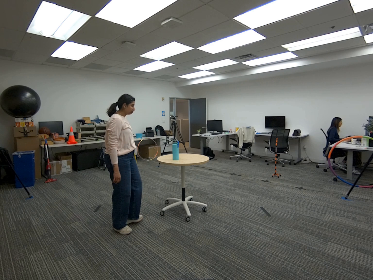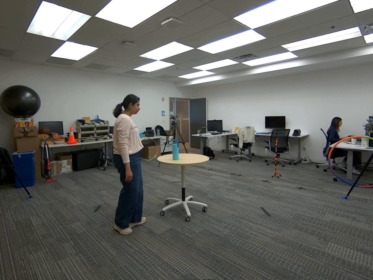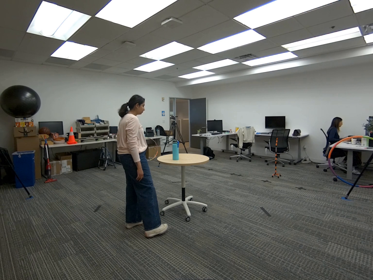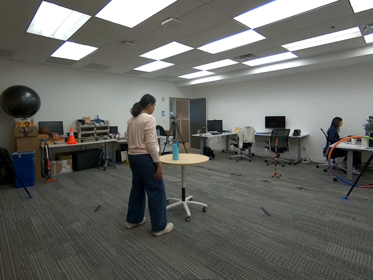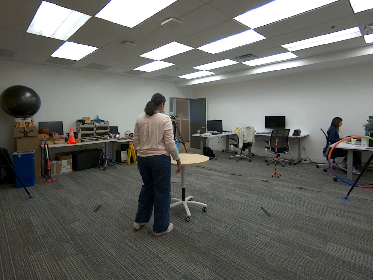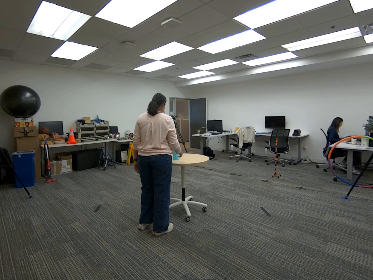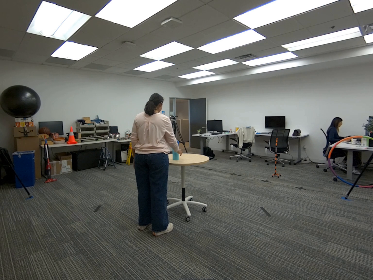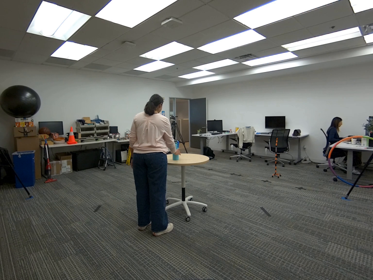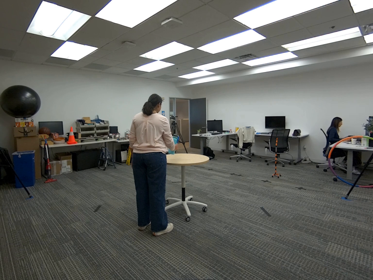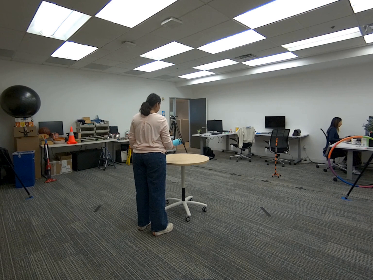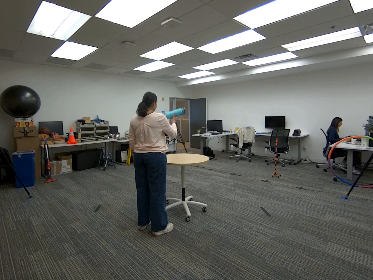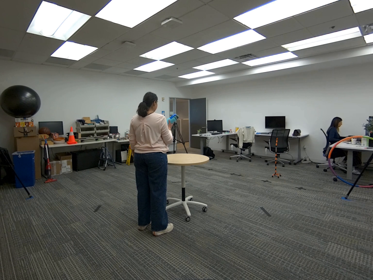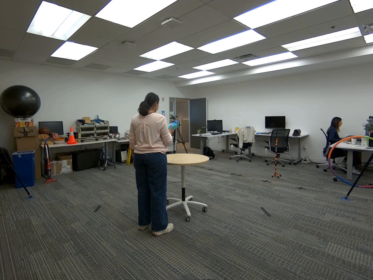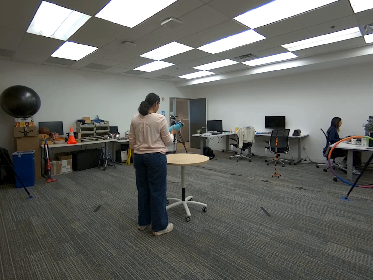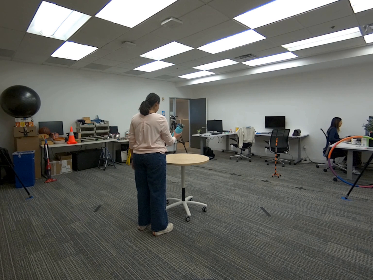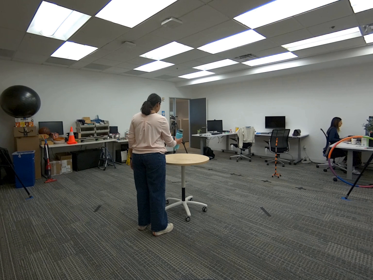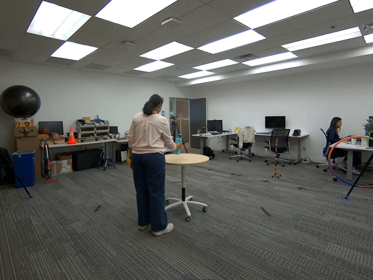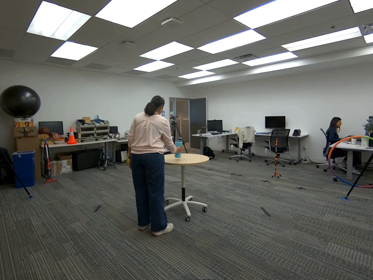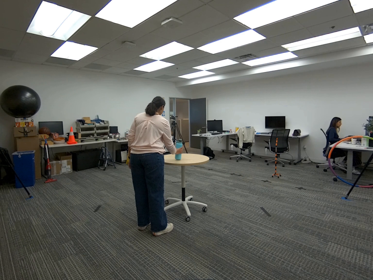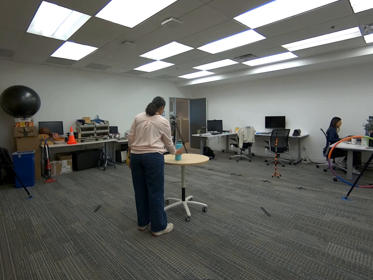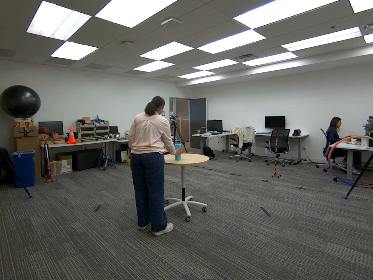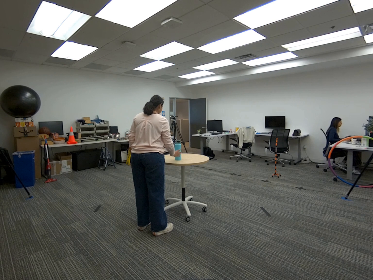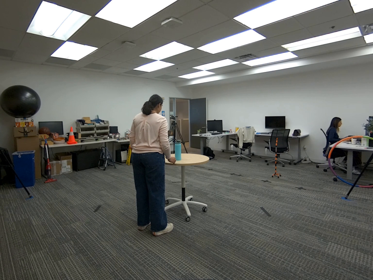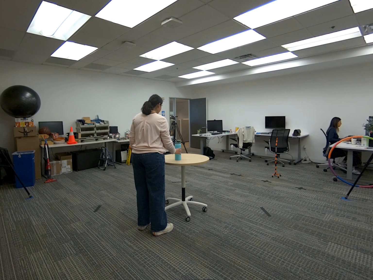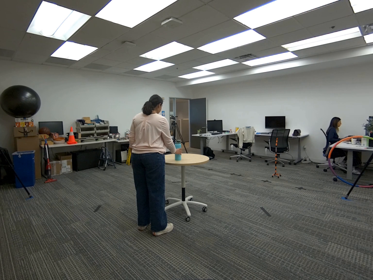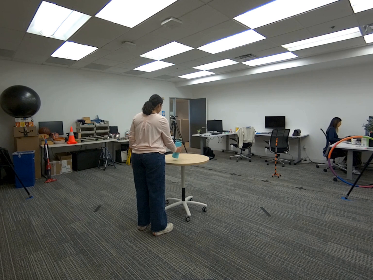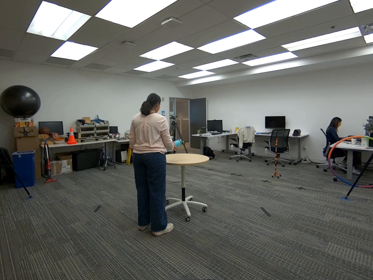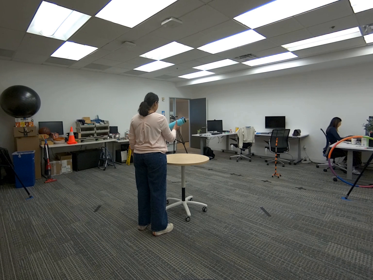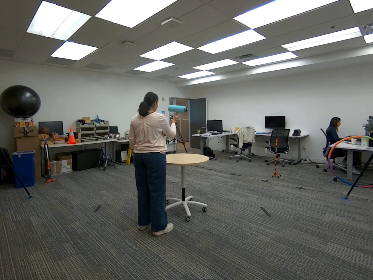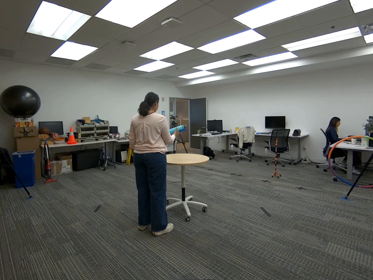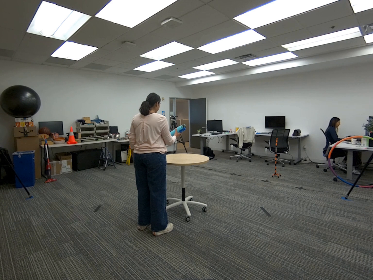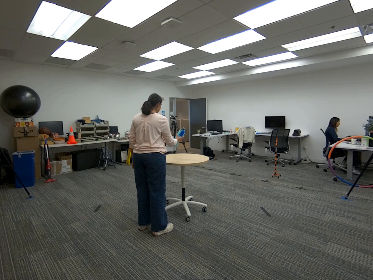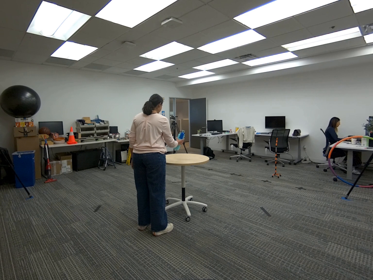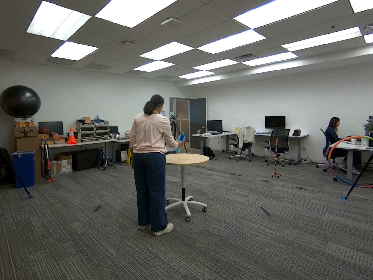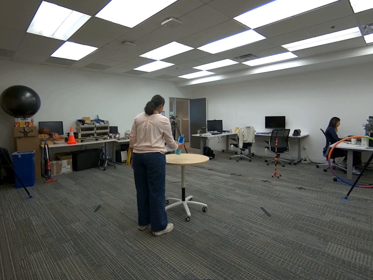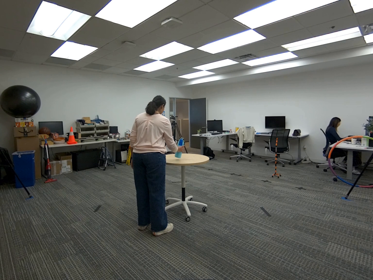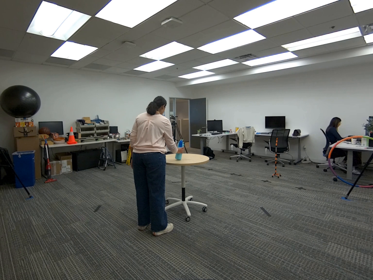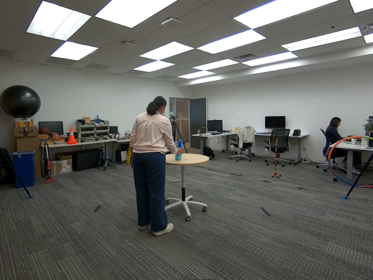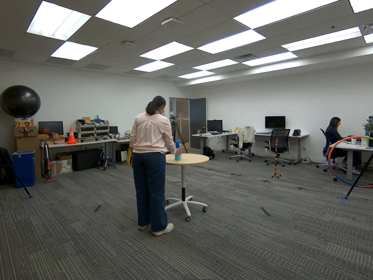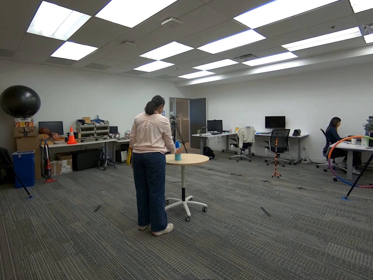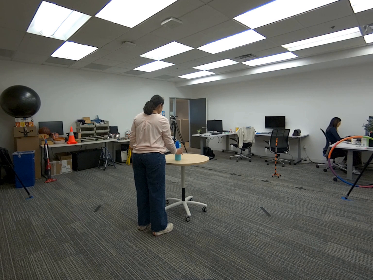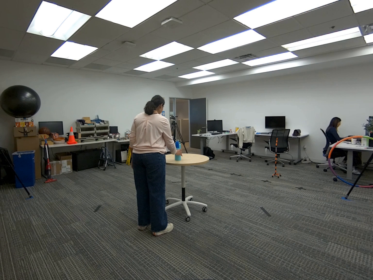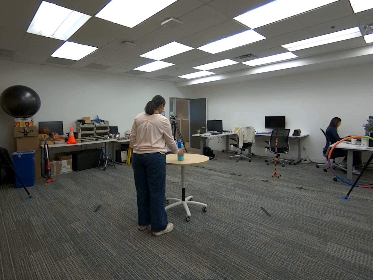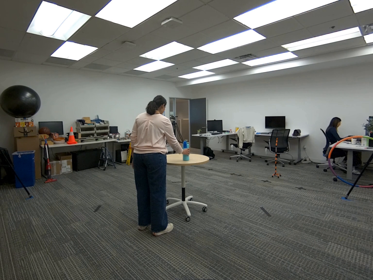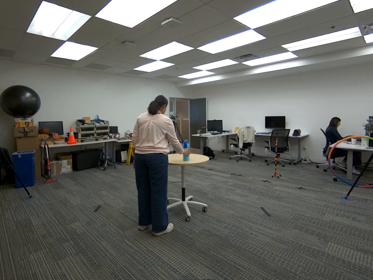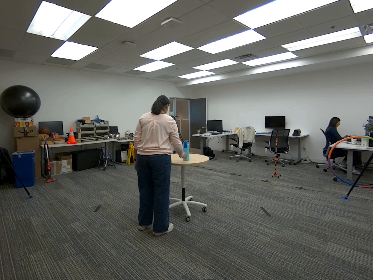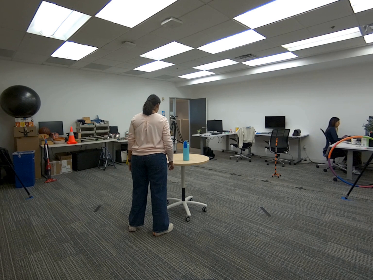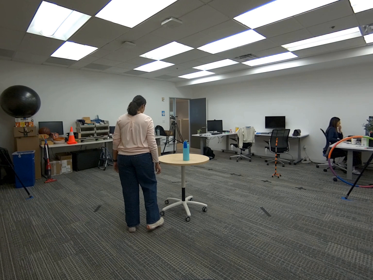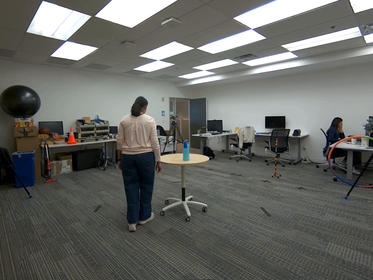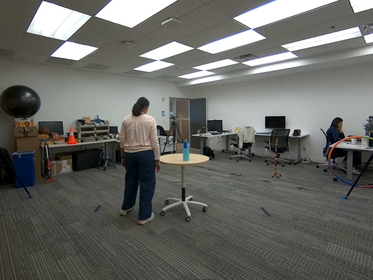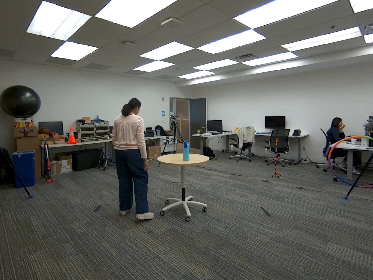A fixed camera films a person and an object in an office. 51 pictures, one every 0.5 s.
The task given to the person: Walk to the cyan water bottle on the round table. Pick it up with your right hand, flip it, and catch it with the same hand, then place it back on the table. Repeat the pick, flip, and place motion a few times, then place bottle back on the table when finish.
